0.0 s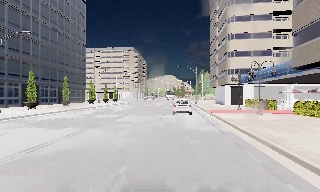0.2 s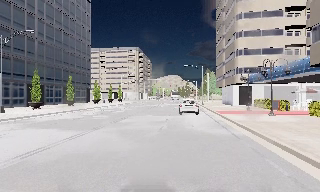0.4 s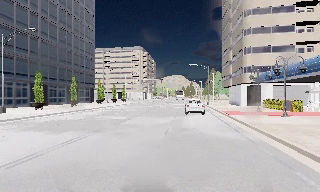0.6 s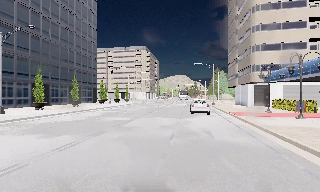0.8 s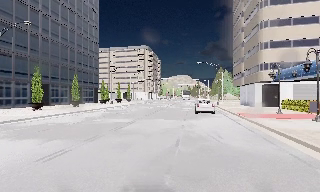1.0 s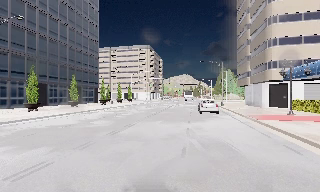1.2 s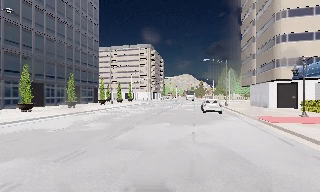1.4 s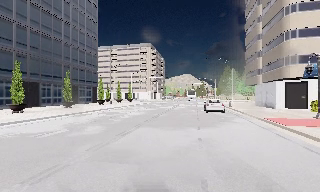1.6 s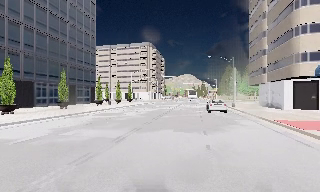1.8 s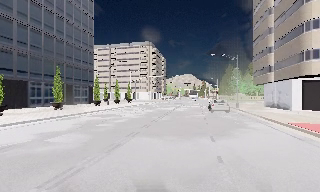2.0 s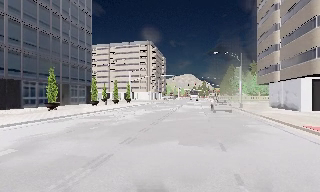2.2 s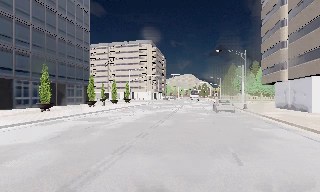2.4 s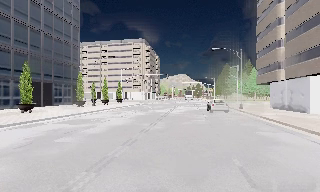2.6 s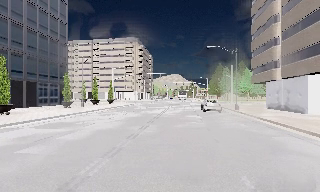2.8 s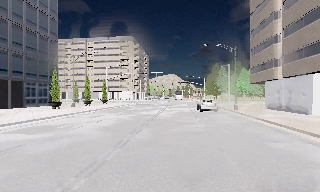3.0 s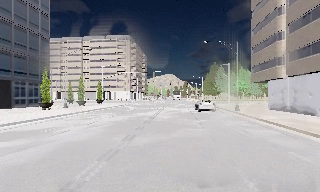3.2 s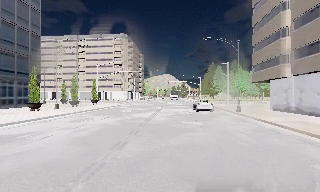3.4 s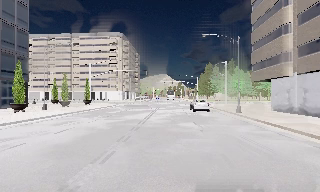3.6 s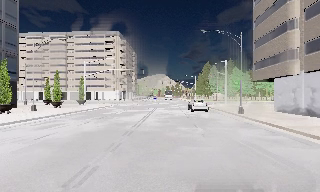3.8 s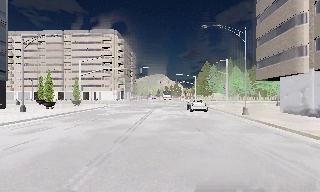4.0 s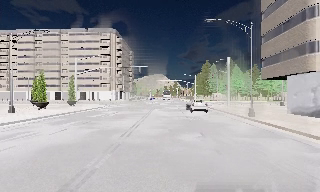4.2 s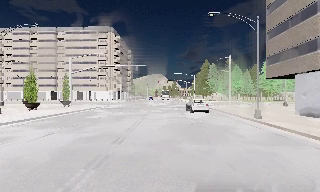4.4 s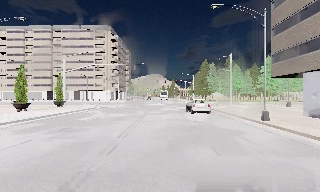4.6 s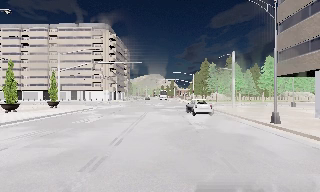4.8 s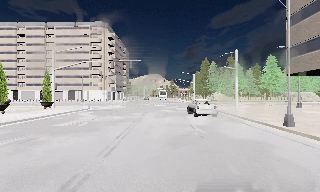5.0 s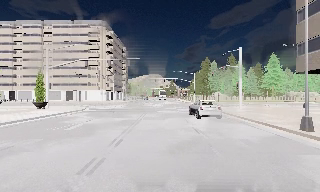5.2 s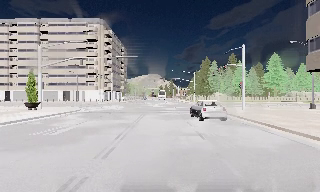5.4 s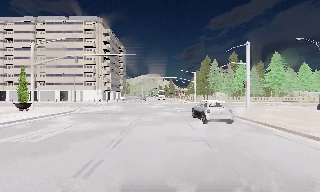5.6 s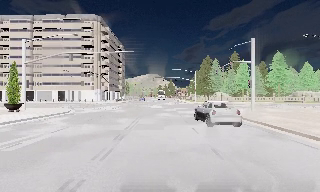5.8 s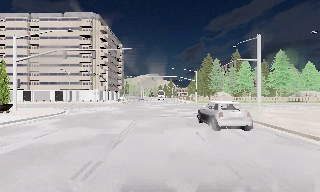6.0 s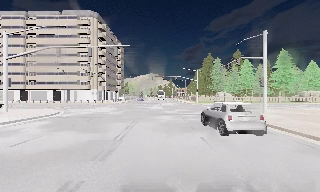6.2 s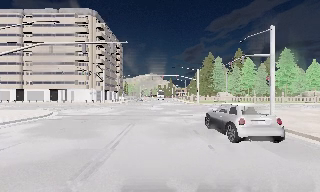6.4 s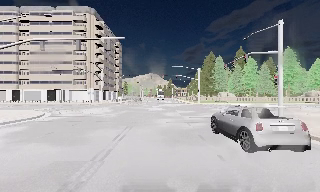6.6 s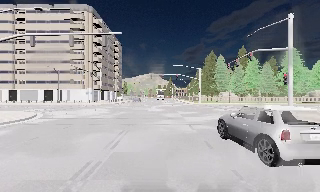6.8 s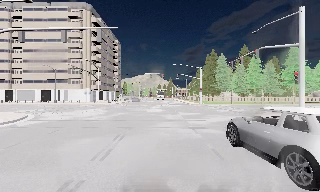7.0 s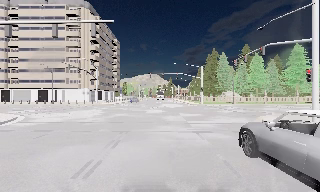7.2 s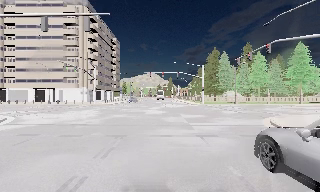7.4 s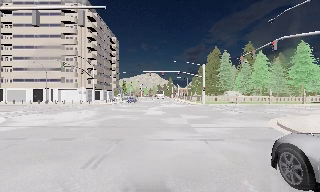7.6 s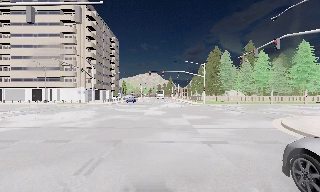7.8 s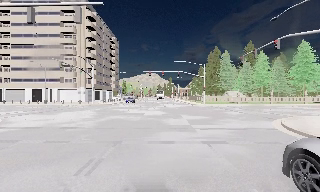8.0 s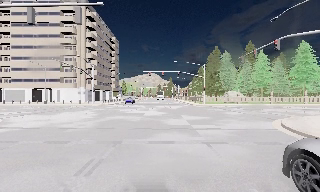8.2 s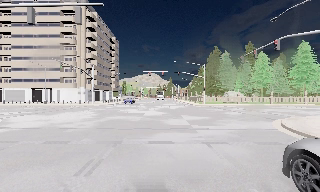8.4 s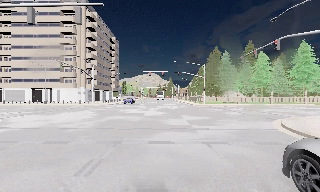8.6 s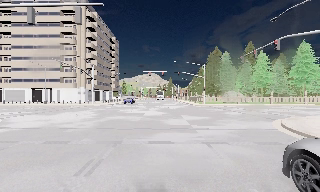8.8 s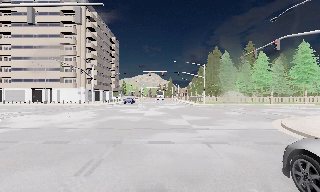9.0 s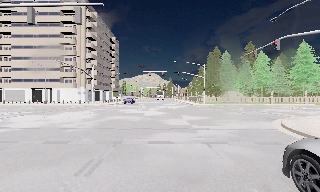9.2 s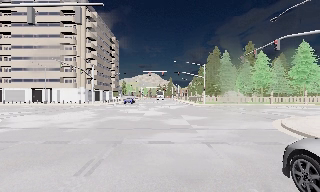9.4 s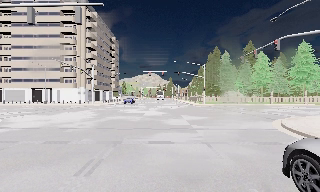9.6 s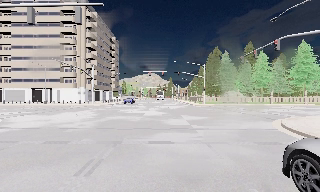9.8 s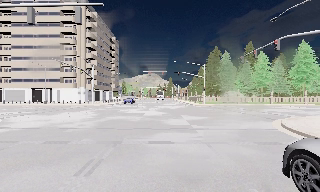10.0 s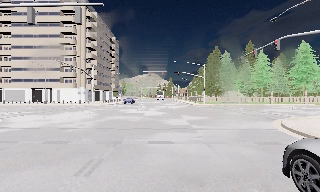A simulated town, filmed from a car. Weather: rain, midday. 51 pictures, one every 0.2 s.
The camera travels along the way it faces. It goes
forward.
0.0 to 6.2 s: The camera travels forward, about 30 m, so what stands in front looms larger.
6.2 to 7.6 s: The camera travels forward, about 6 m, so what stands in front looms larger. It loses speed.
7.6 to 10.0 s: The camera keeps its place and its aim.
The film runs forward here.
